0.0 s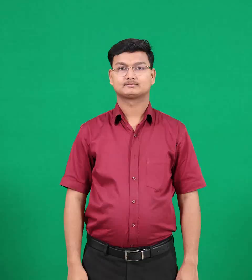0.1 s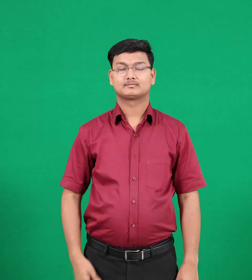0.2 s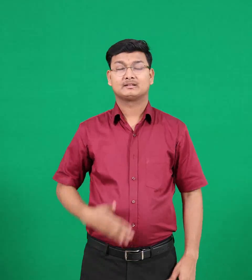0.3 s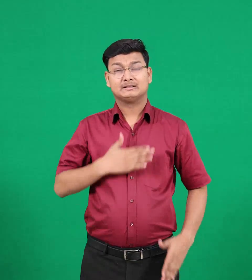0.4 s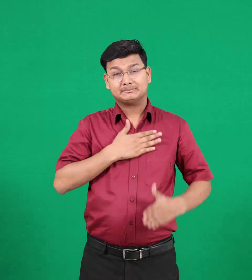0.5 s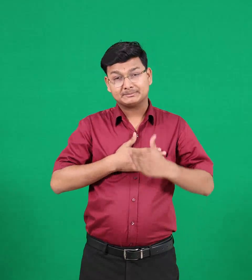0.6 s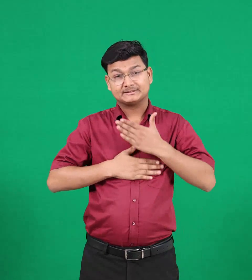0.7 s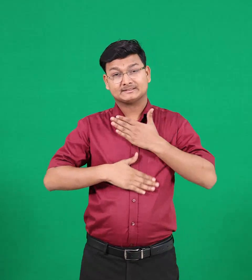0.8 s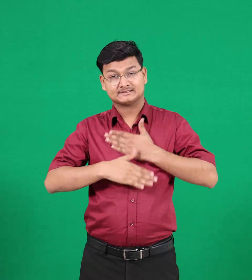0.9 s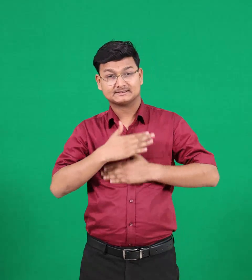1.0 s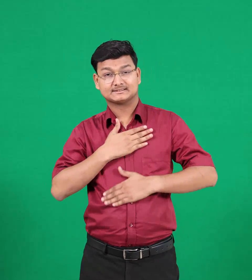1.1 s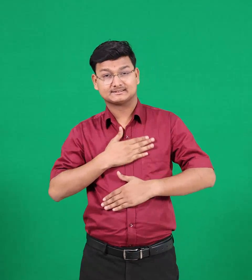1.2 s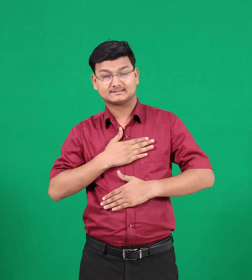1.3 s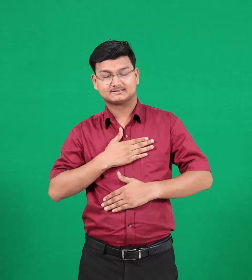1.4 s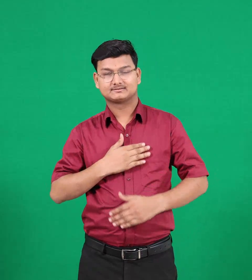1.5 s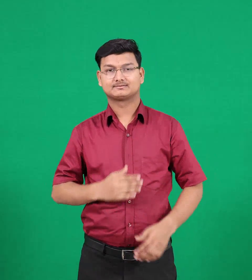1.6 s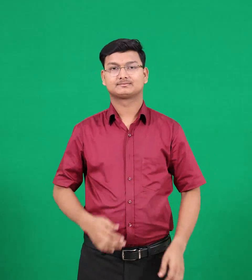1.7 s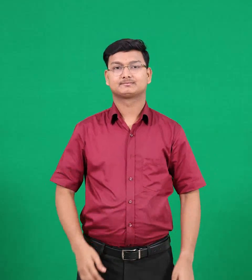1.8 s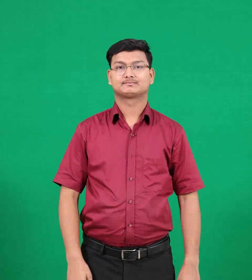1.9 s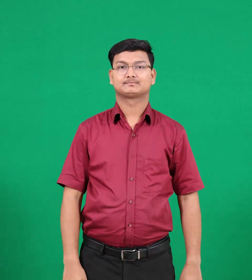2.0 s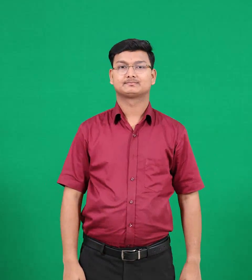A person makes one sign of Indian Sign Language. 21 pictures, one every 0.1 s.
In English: calm
